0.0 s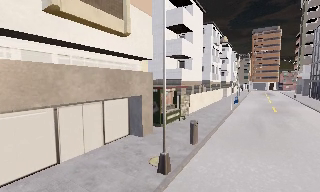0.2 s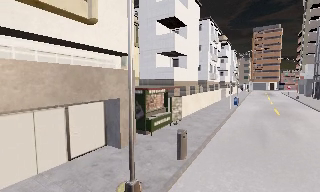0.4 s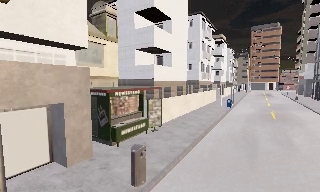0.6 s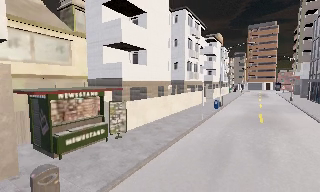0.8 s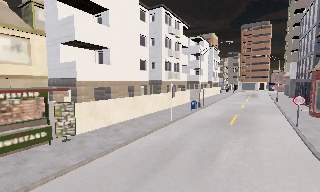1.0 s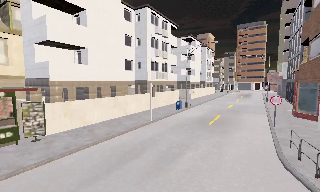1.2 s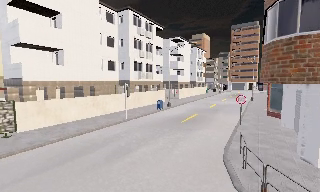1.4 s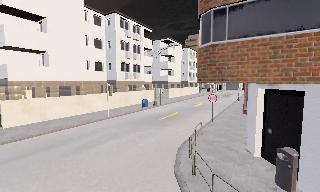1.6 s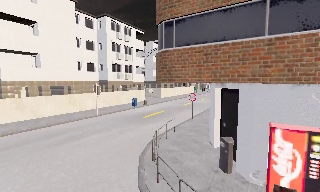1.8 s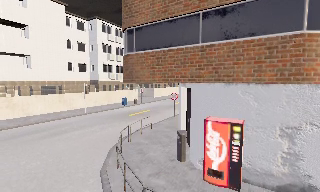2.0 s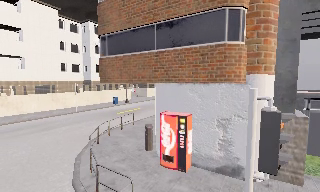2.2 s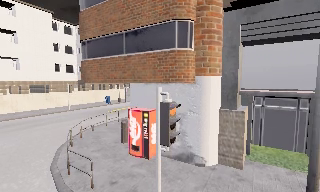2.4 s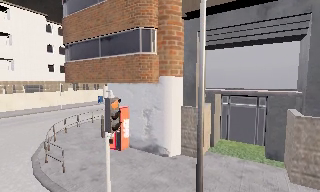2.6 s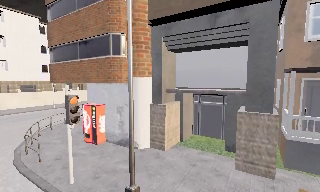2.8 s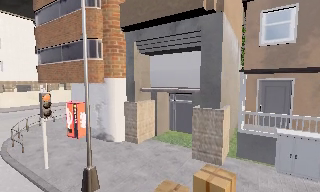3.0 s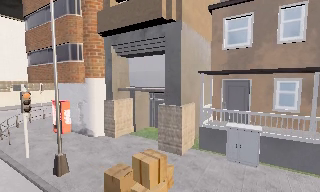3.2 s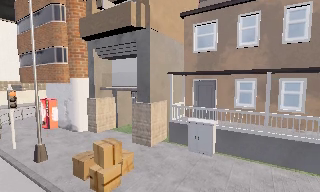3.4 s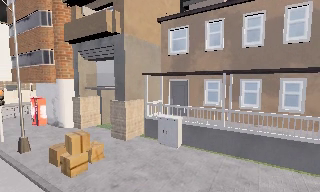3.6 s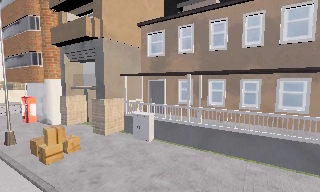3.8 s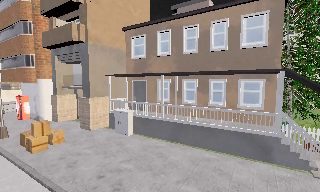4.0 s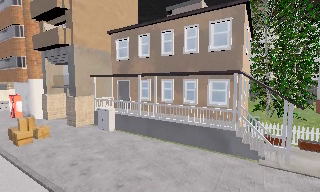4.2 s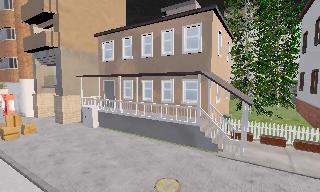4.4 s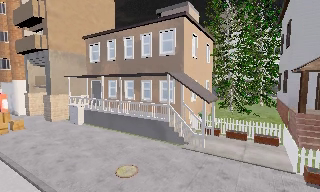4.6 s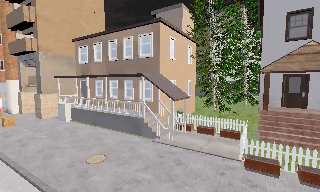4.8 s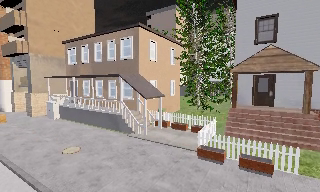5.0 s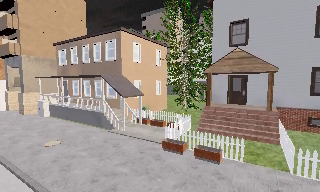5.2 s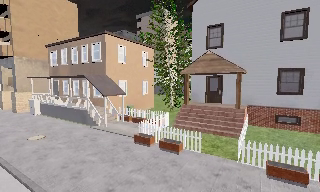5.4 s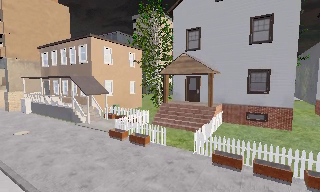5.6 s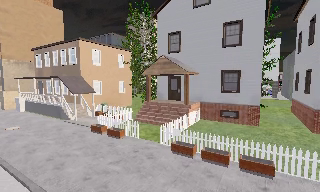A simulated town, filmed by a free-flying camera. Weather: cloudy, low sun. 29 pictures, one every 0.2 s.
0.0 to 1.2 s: The camera travels to its right and forward, about 12 m, so close, fixed things drift to the left.
1.2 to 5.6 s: The camera travels to its right and backward, about 35 m, so close, fixed things drift to the left.
The film runs backward here.
